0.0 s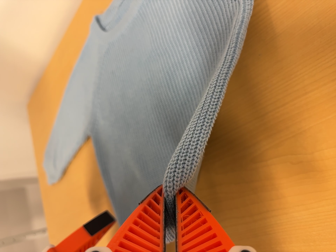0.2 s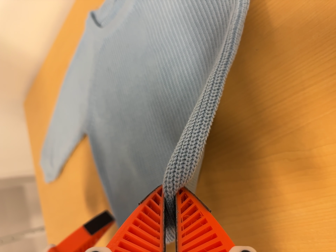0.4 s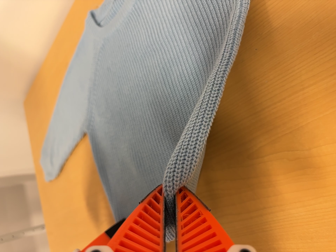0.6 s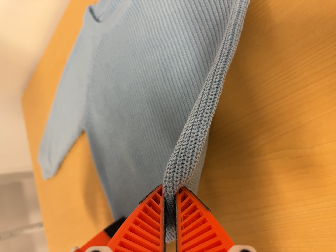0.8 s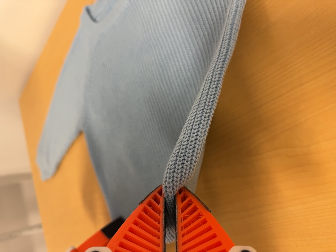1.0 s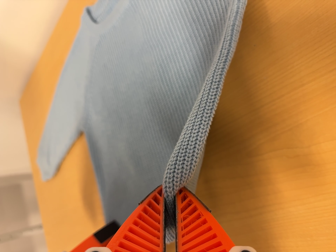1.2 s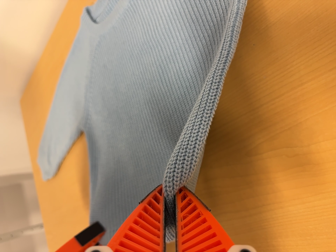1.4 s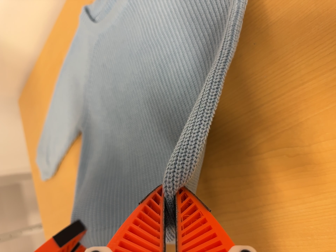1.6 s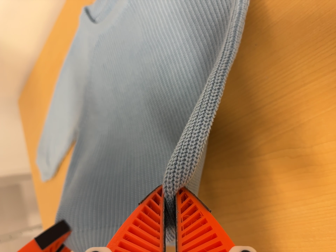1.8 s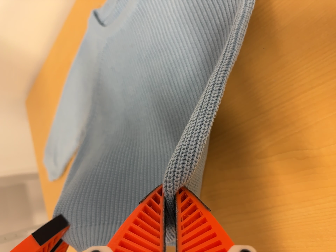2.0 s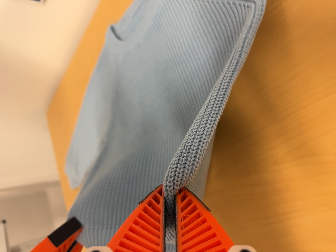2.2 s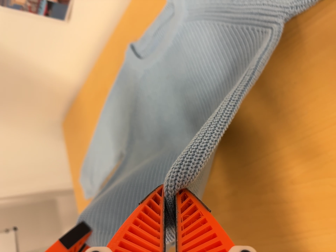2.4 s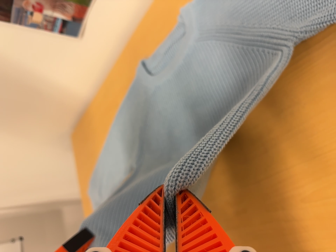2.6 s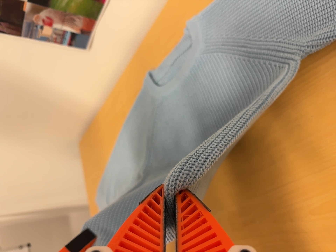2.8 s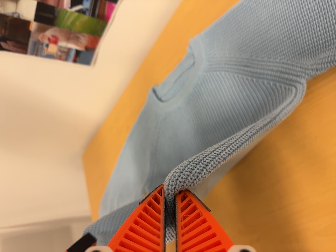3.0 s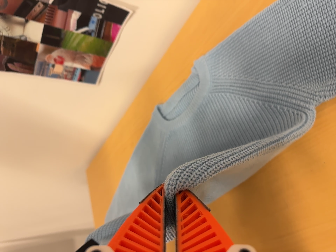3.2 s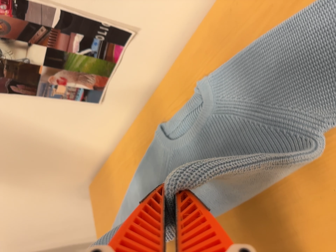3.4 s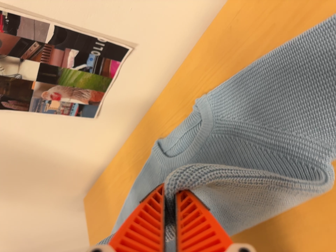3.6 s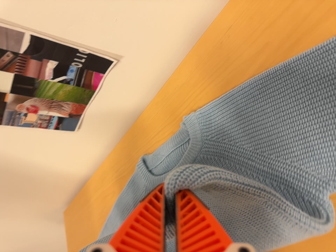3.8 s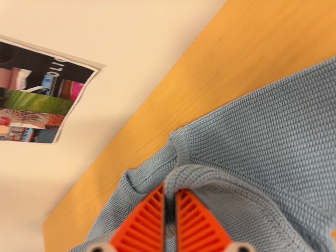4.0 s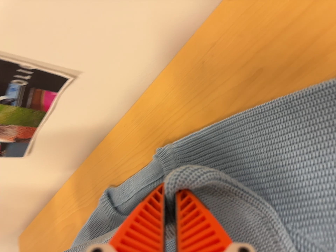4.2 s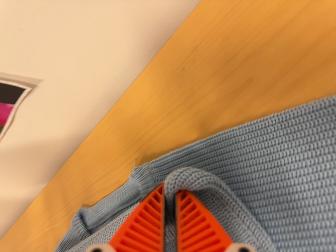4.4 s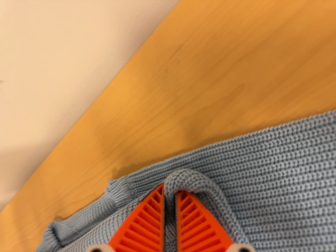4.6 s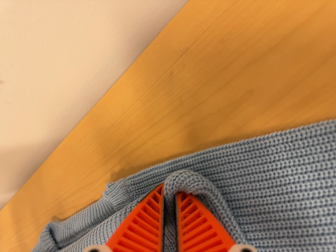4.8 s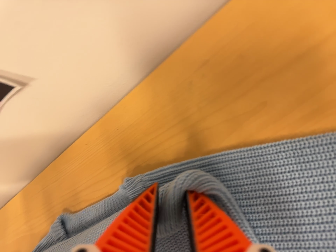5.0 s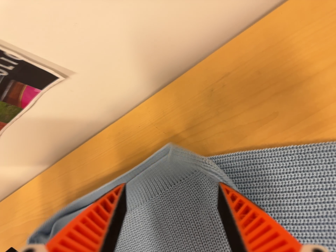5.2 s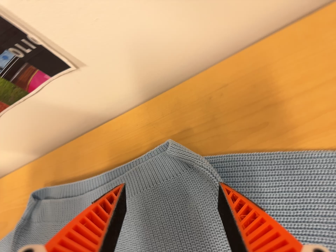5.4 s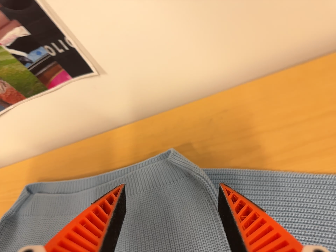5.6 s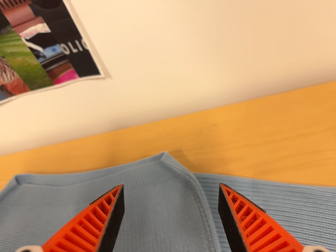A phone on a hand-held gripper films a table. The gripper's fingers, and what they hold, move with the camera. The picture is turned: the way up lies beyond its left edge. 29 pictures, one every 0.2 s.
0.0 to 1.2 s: The camera keeps its place and its aim.
1.2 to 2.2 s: The camera shifts only a little, or ends up much as it began.
2.2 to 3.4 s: The camera travels toward the top of its view, about 10 cm, so close, fixed things drift downward. Its aim tips toward the top of its view by about 10 degrees, and the scene shifts downward.
3.4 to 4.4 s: The scene slides to the left, as the camera pans about 15 degrees to its right. It travels forward and toward the top of its view, about 20 cm, so what stands in front looms larger.
4.4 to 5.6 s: The camera pans to its right by about 10 degrees. It travels backward, to its left and toward the bottom of its view, about 20 cm, so what stands in front gets smaller. Its aim tips toward the top of its view by about 25 degrees. It rolls about its line of sight by about 35 degrees, and the scene rotates clockwise.
The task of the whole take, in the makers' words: fold up.
The film runs forward here.
